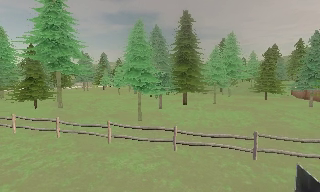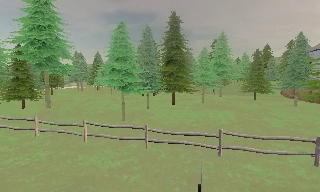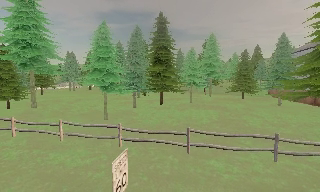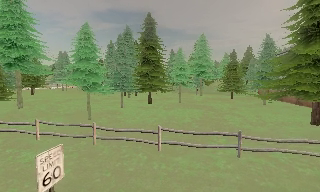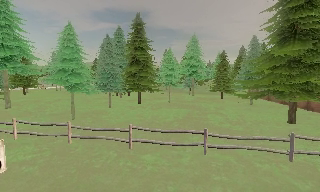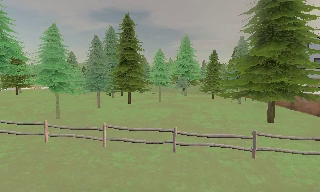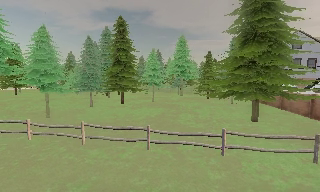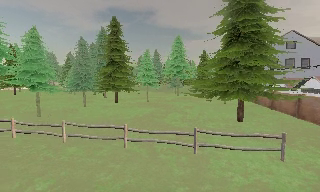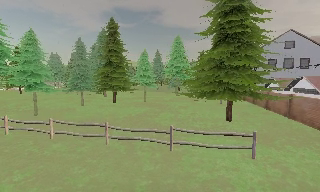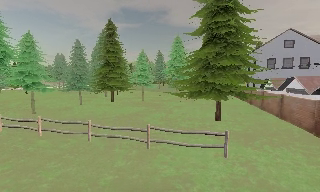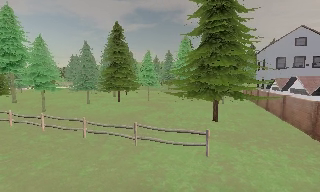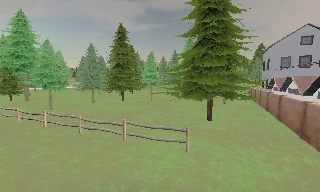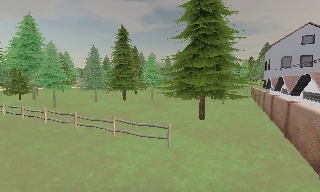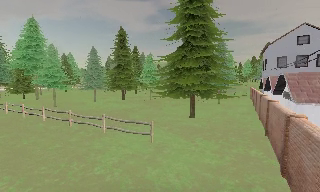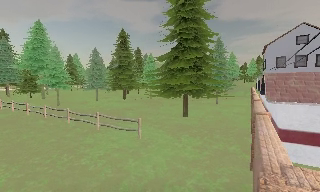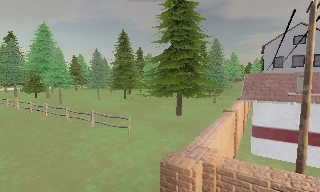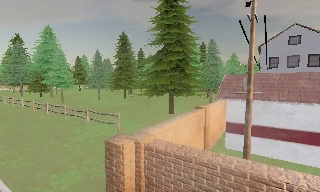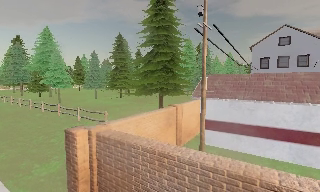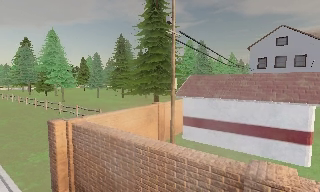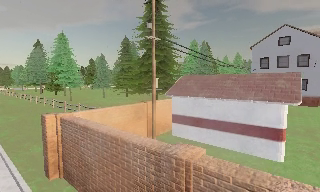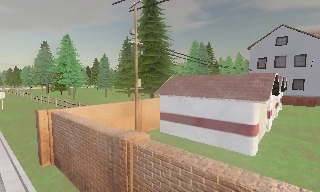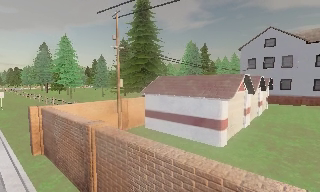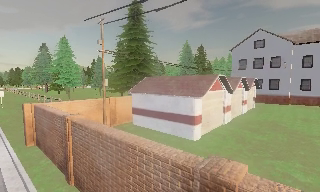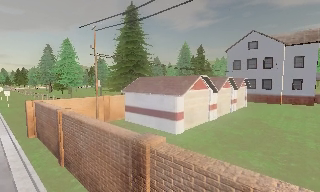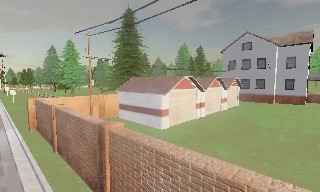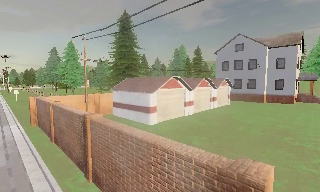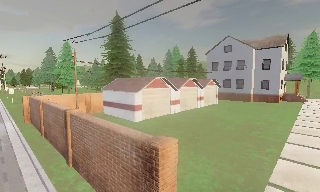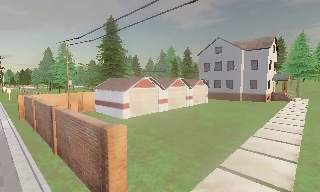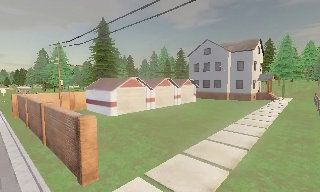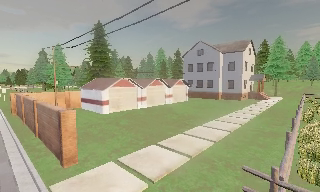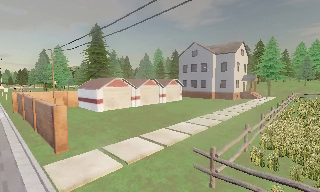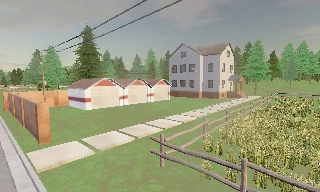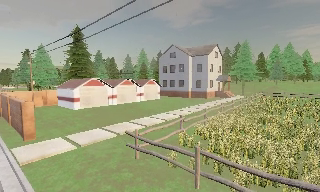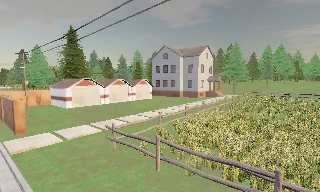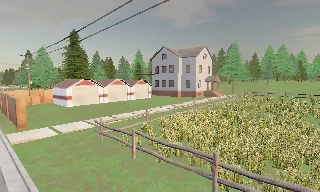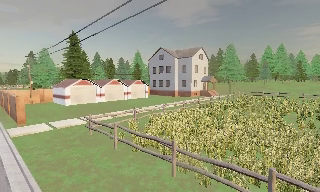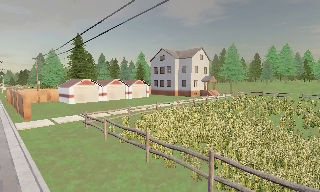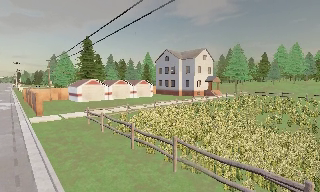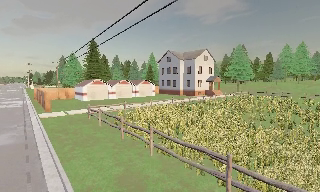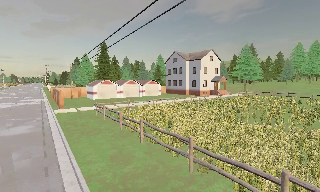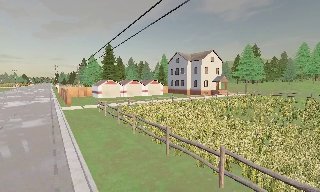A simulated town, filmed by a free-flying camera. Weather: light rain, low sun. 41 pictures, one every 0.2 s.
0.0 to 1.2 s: The camera travels to its right, about 9 m, so close, fixed things drift to the left.
1.2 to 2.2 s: The camera pans to its left, which is counterclockwise from overhead, by about 15 degrees. It travels to its right, about 8 m, so close, fixed things drift to the left.
2.2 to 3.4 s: The camera pans to its left, which is counterclockwise from overhead, by about 10 degrees. It travels to its right and backward, about 9 m, so close, fixed things drift to the left.
3.4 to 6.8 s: The camera travels to its right and backward, about 30 m, so close, fixed things drift to the left.
6.8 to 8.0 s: The camera pans to its left, which is counterclockwise from overhead, by about 15 degrees. It travels backward and to its right, about 11 m, so what stands in front gets smaller.
The film runs backward here.
